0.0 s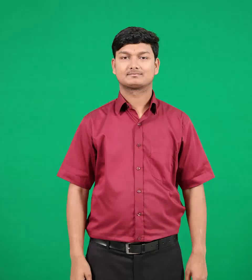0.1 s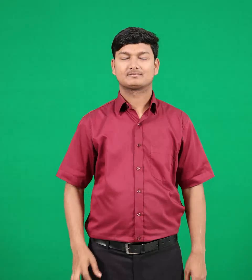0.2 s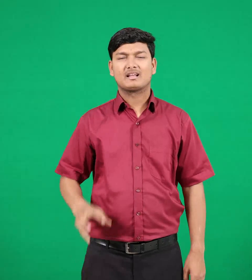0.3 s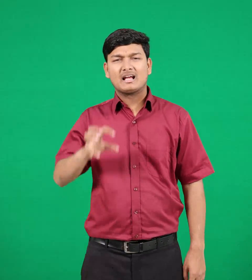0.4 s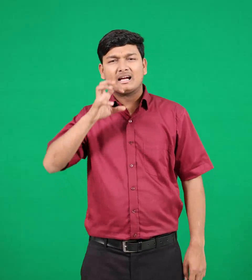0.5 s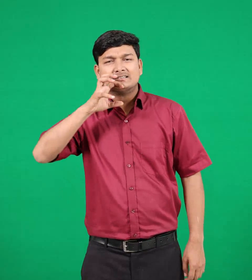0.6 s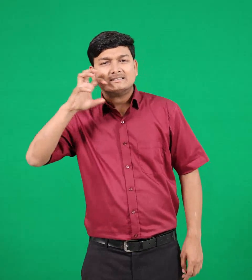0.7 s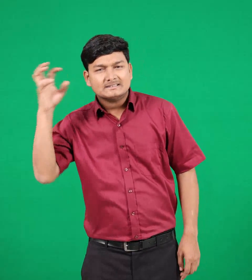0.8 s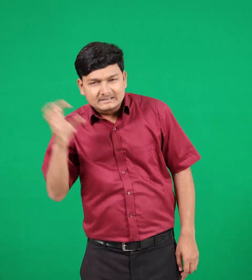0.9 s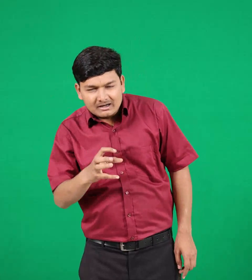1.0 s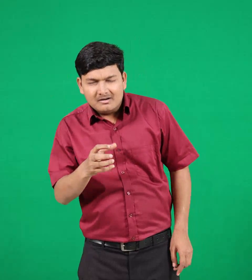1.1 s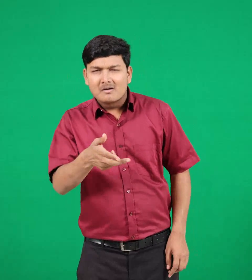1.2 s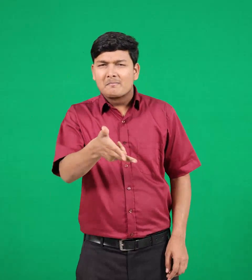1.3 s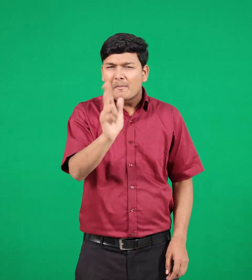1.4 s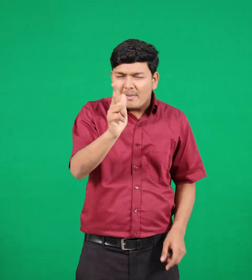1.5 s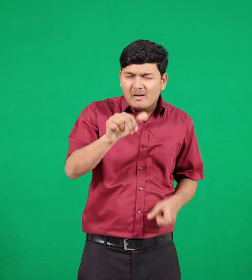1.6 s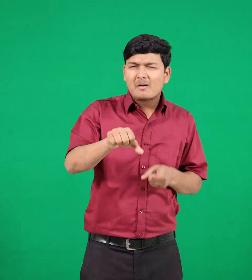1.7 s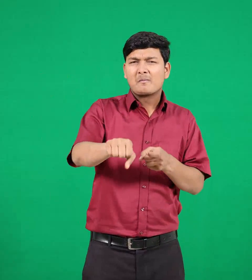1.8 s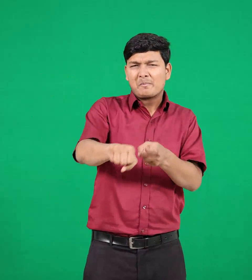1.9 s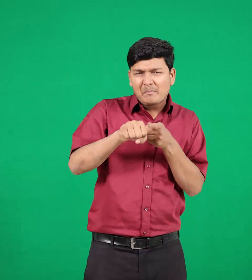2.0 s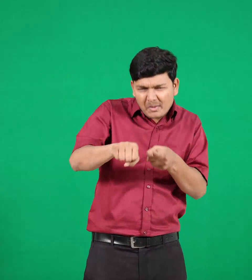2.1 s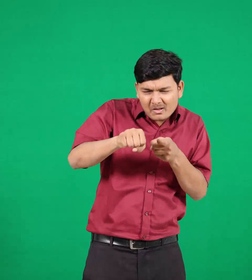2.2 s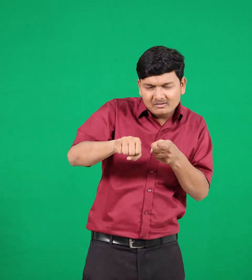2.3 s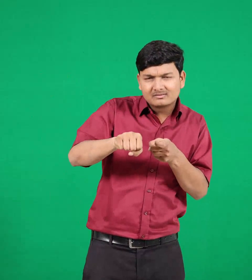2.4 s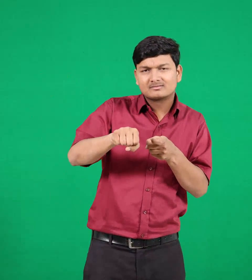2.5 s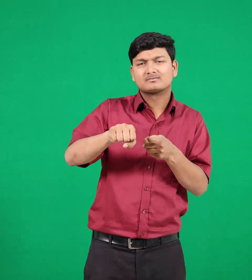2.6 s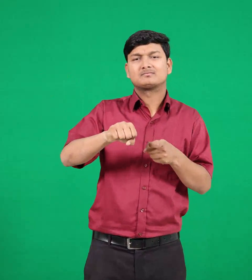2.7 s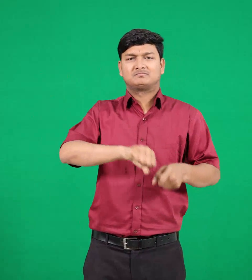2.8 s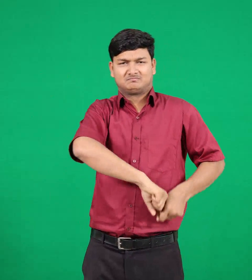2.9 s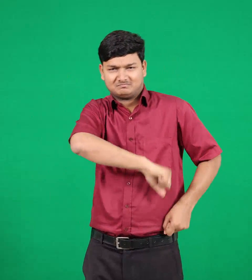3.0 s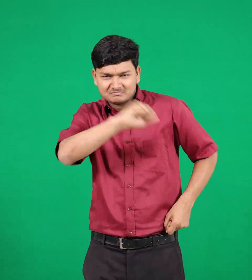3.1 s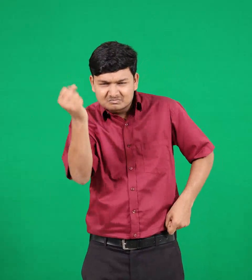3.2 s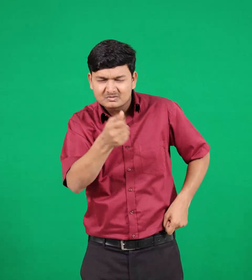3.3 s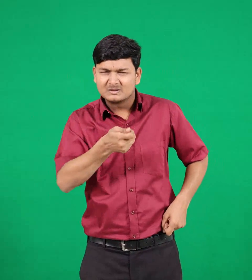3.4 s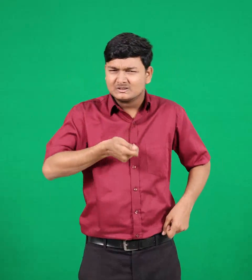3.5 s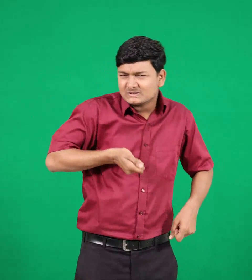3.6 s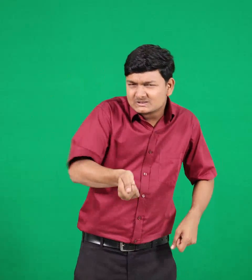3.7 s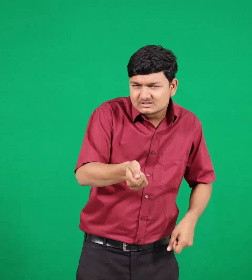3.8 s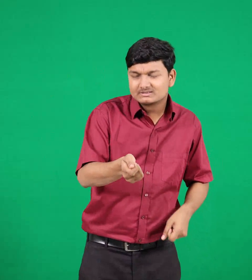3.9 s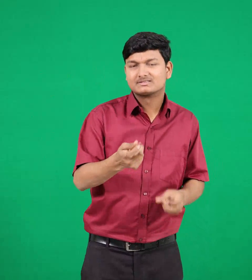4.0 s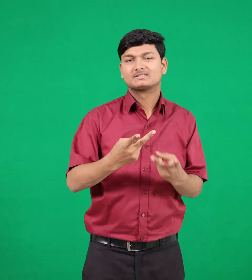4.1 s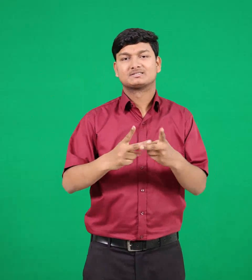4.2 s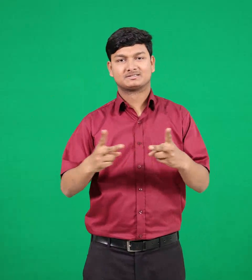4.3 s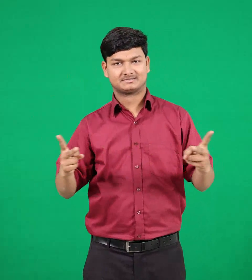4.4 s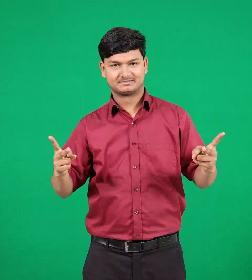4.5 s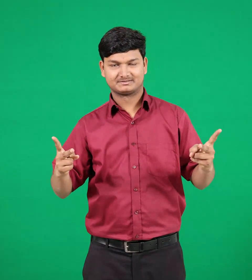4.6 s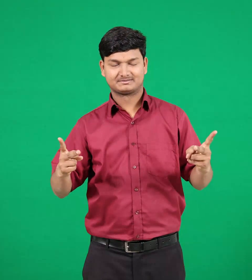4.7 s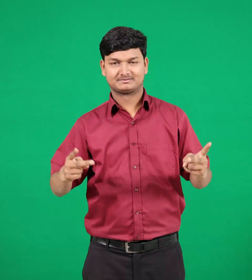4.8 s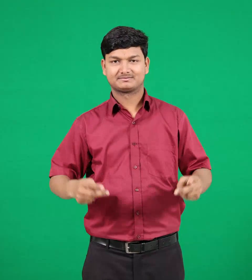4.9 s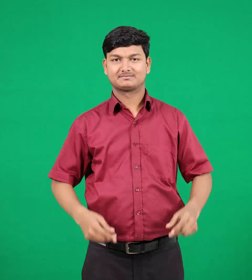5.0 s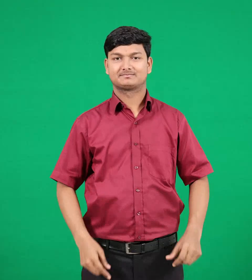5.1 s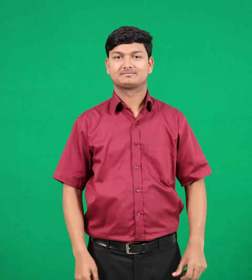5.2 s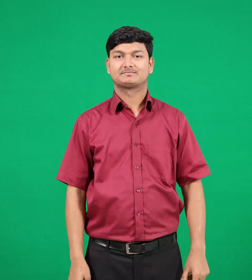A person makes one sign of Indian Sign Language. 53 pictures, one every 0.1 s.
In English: weapon
